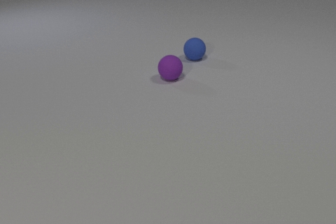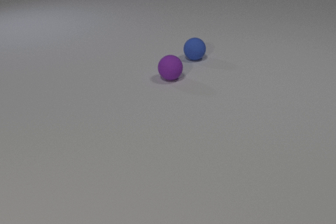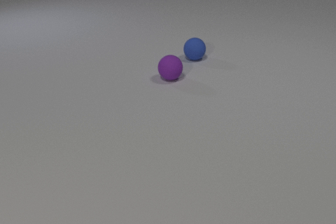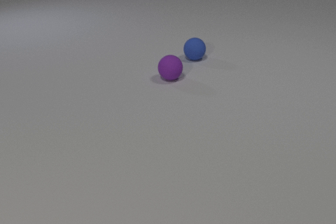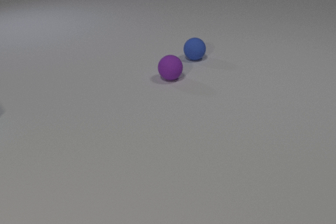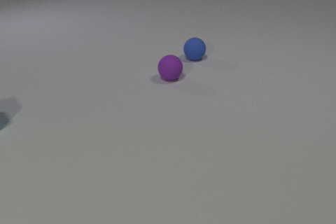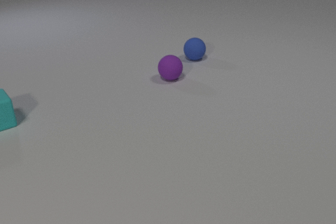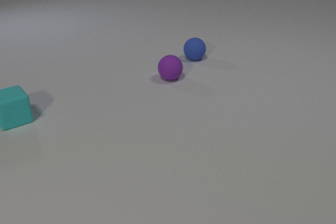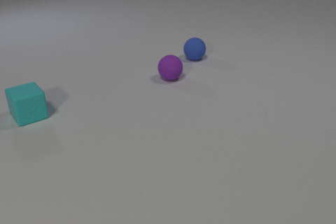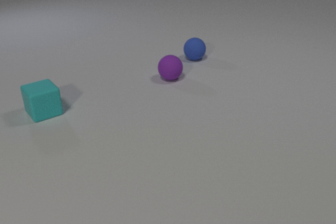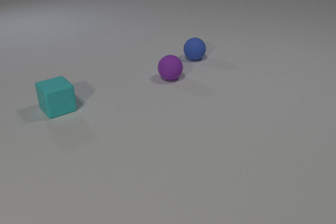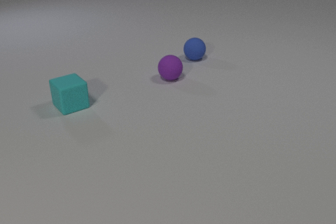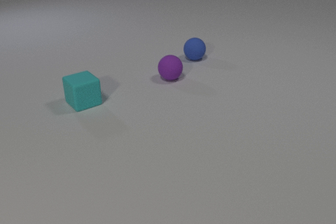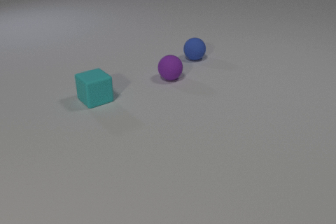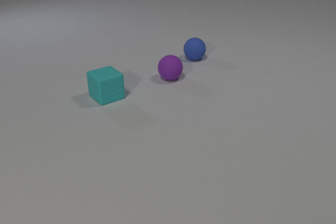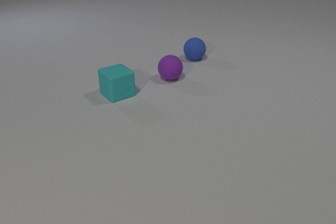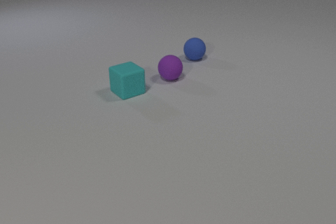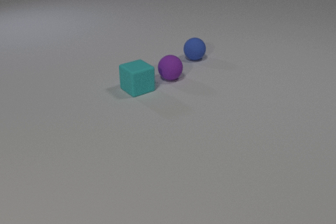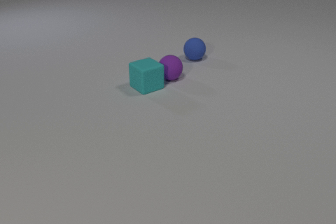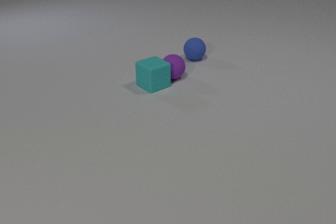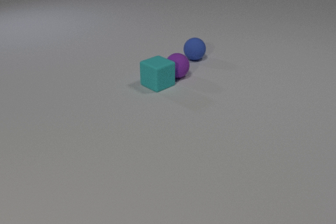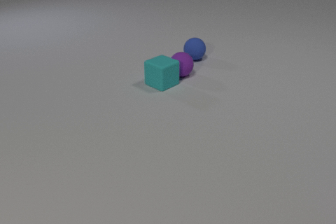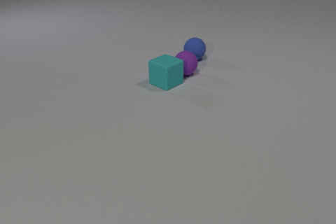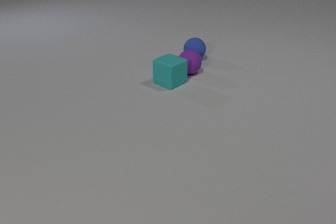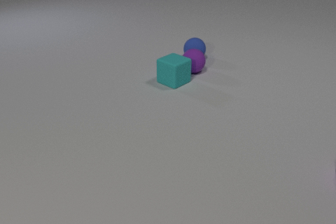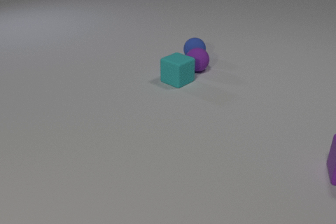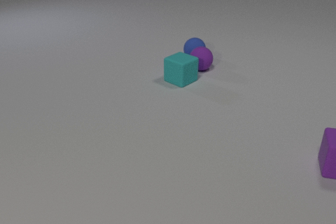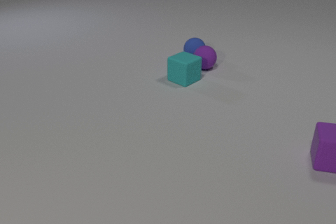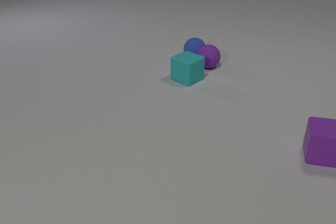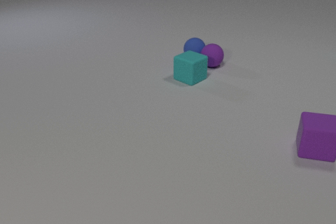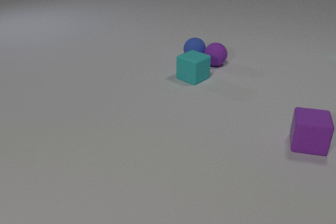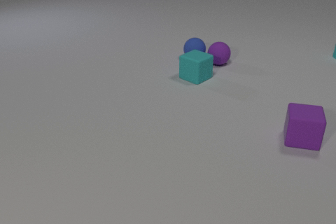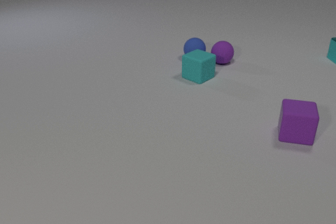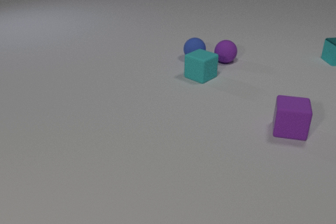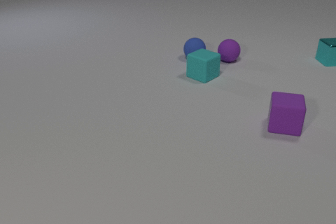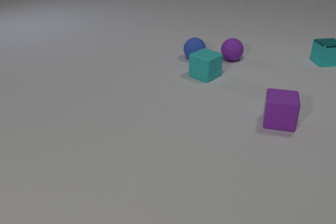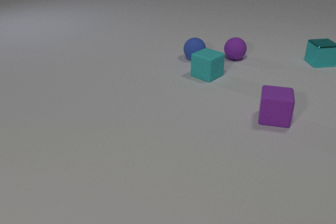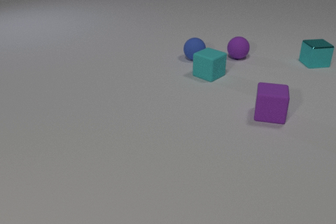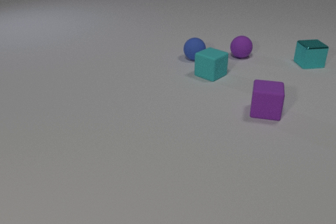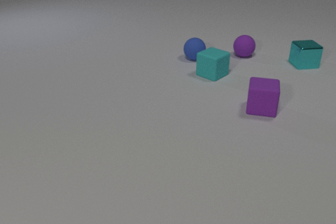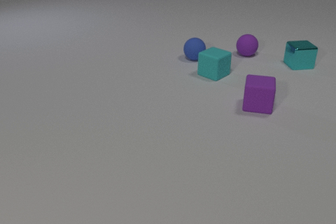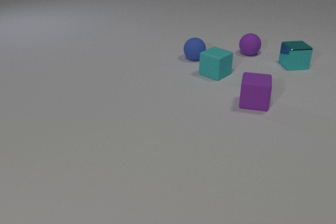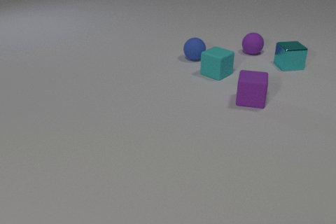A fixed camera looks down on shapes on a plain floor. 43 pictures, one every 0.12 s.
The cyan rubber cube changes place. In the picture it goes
to the right.
0.00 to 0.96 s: The cyan rubber cube comes in at the left edge, slides to the right.
0.96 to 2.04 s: The cyan rubber cube slides to the right.
2.04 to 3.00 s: The cyan rubber cube slides to the right and away from the camera. The purple rubber sphere rolls to the right and away from the camera. The purple rubber cube comes in at the right edge, slides to the left and away from the camera. The cyan rubber cube and the purple rubber sphere collide.
3.00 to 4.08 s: The cyan rubber cube slides to the right and away from the camera. The purple rubber sphere rolls to the right and away from the camera. The cyan metal cube comes in at the right edge, slides to the left and toward the camera. The purple rubber cube slides away from the camera and to the left.
4.08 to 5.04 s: The cyan rubber cube slides to the right and away from the camera. The purple rubber sphere rolls away from the camera and to the right. The cyan metal cube slides to the left and toward the camera. The purple rubber cube slides away from the camera and to the left.
How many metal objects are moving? 1.
What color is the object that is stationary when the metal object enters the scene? blue.
Are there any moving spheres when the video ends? yes.
